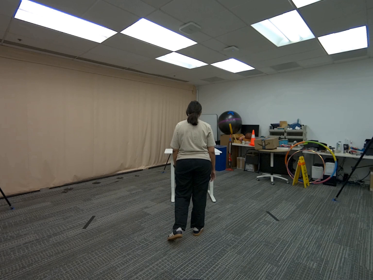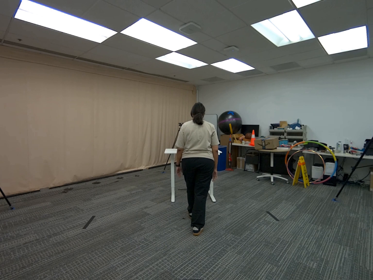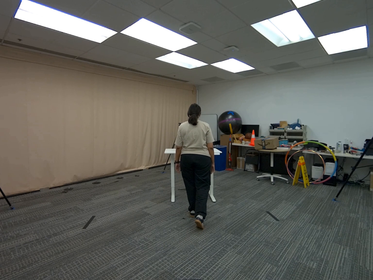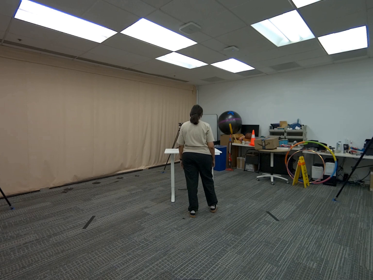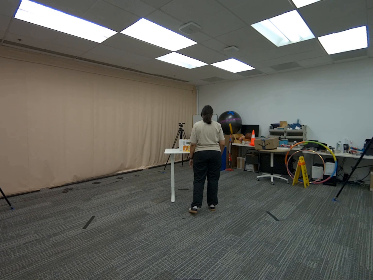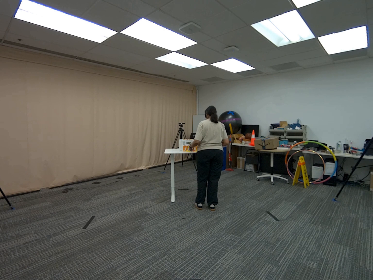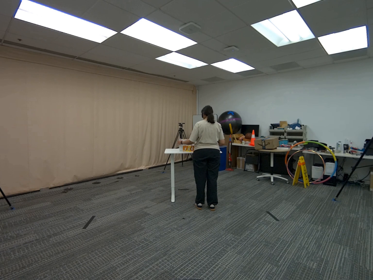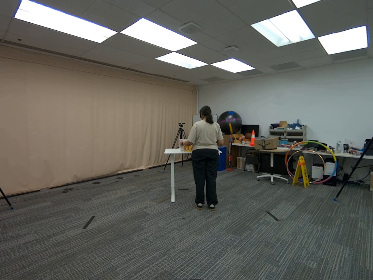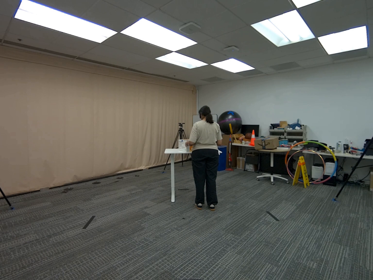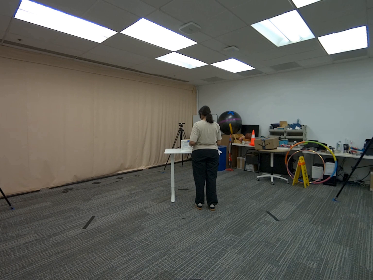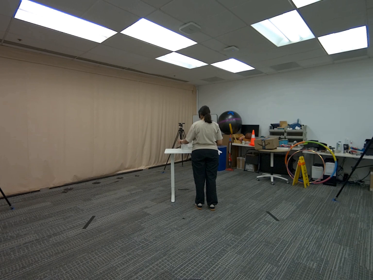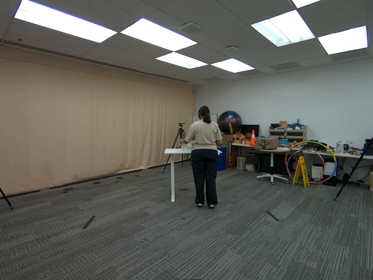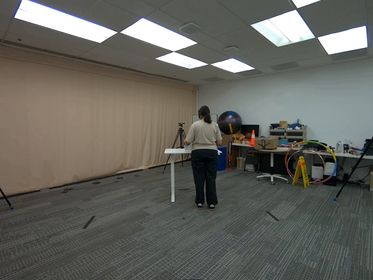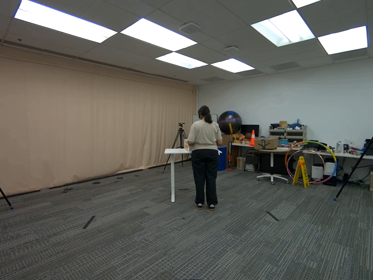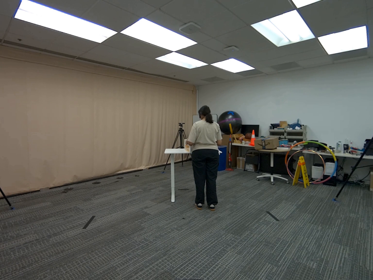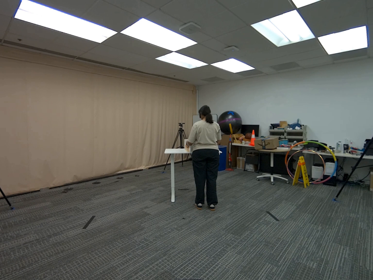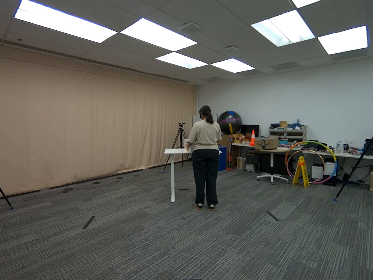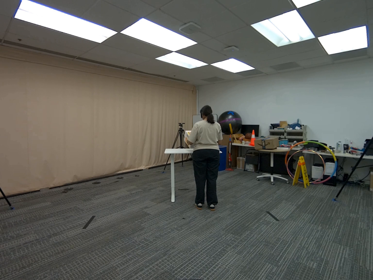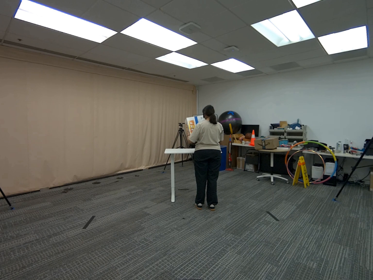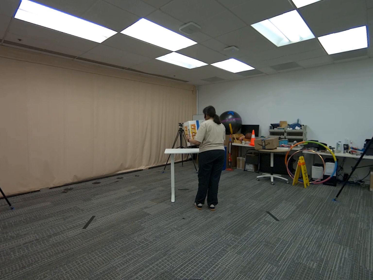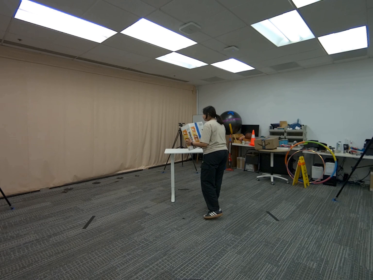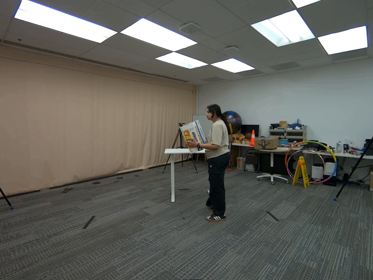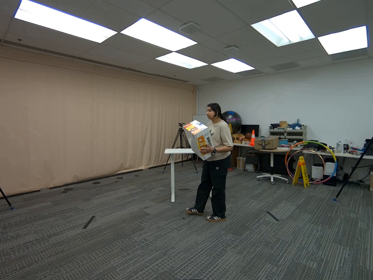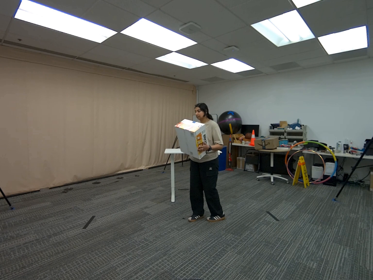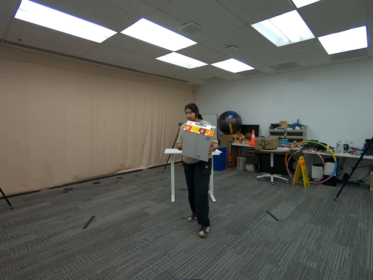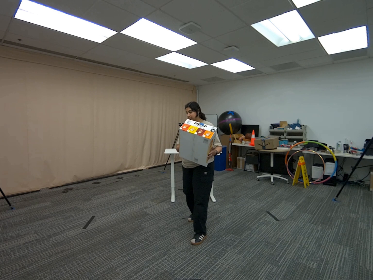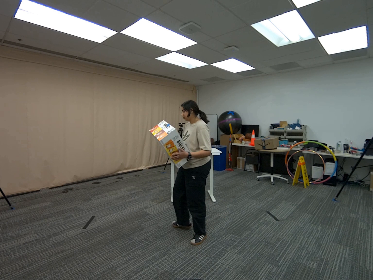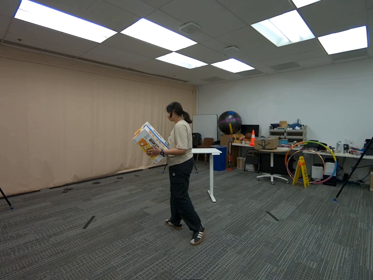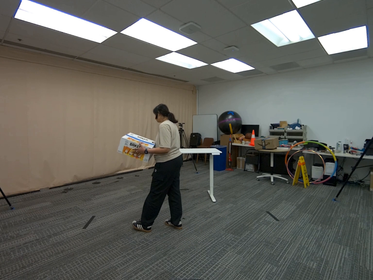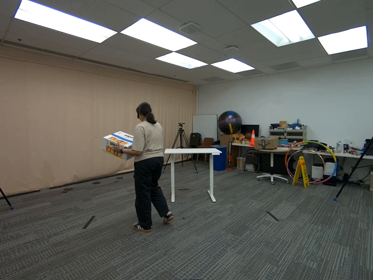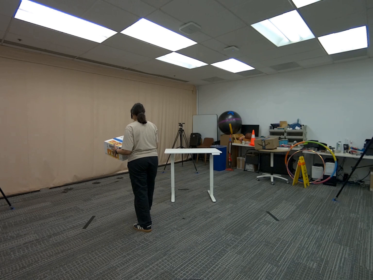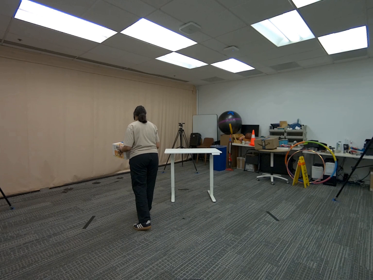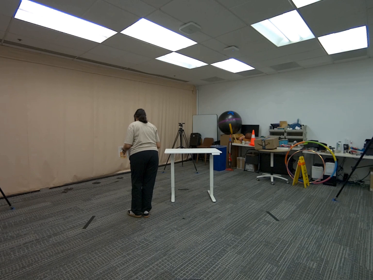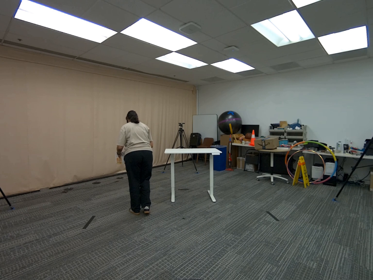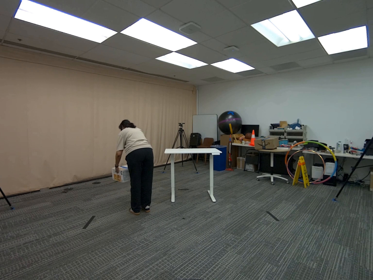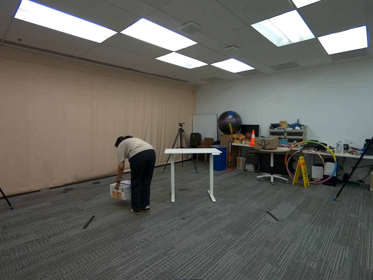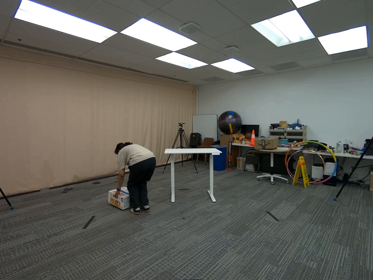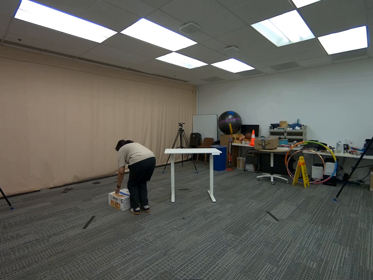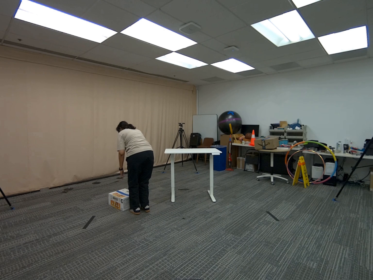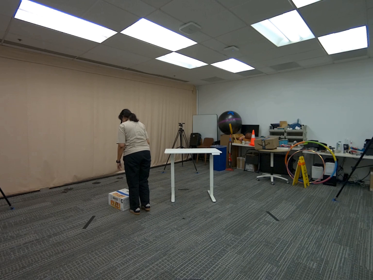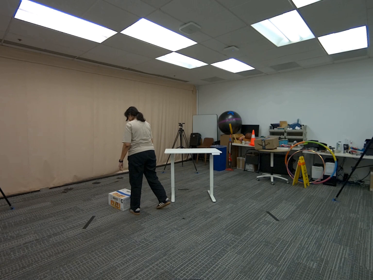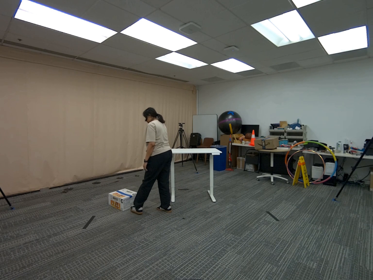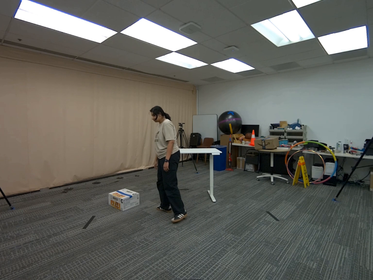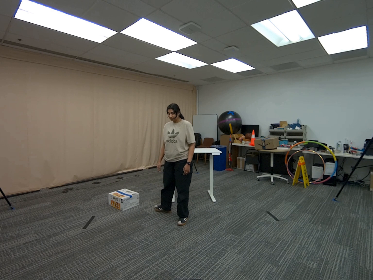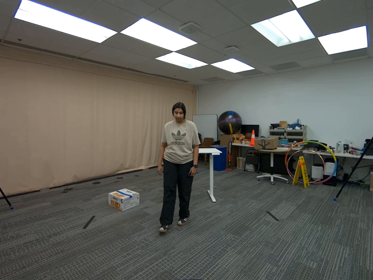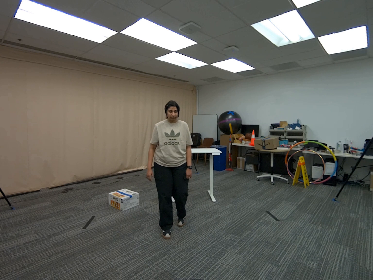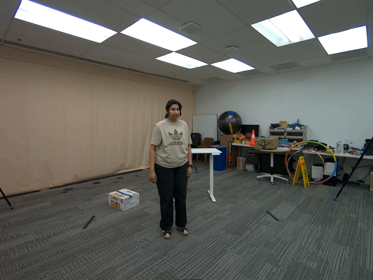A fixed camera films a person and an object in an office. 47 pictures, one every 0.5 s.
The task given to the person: Pick up the snack box from the white desk and place the snack box to the floor.
